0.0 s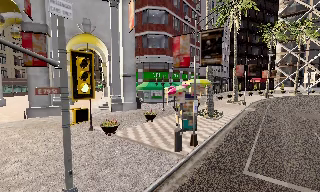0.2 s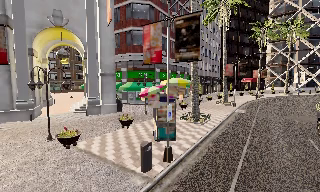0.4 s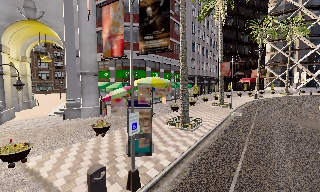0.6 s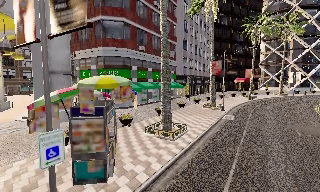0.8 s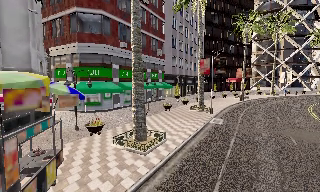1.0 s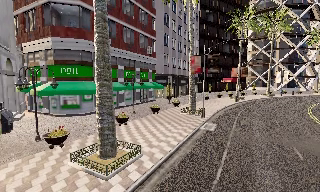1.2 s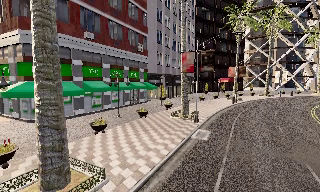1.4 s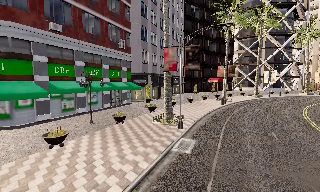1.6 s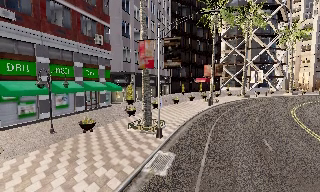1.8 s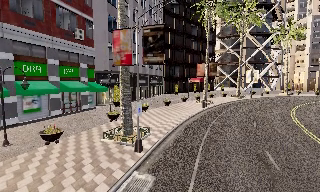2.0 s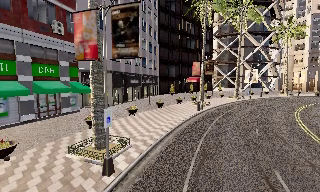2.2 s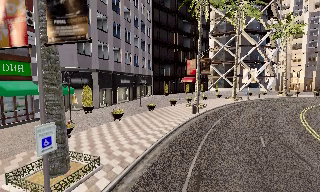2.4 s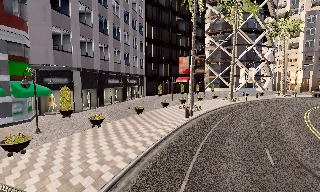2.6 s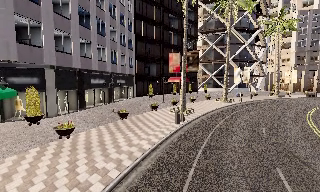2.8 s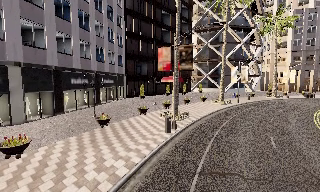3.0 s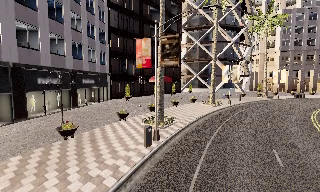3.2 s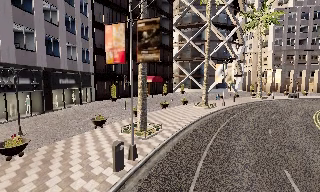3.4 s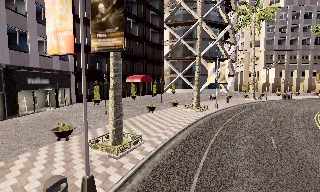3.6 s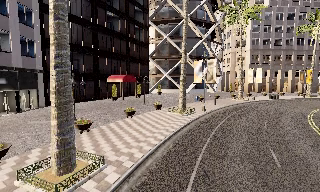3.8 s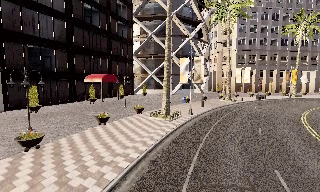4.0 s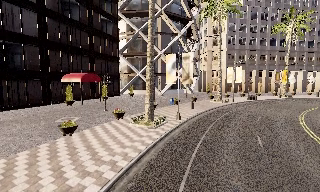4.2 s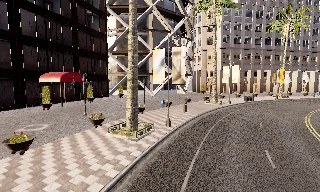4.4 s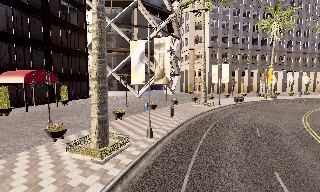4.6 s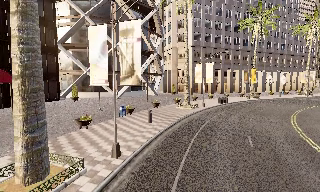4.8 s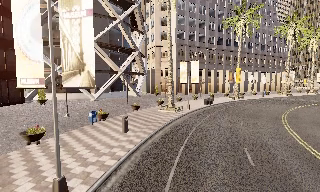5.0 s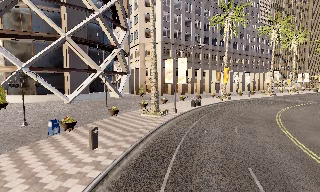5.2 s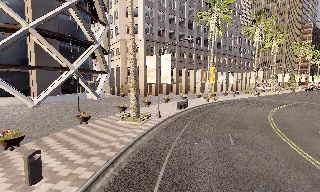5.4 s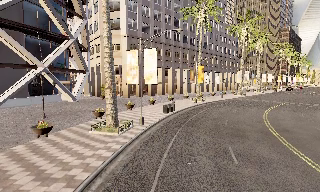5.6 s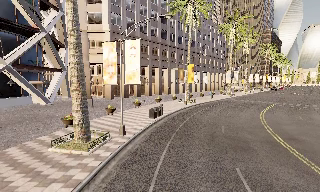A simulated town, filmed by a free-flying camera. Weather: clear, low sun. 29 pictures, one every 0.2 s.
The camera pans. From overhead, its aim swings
clockwise.
The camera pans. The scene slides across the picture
to the left.
0.0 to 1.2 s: The camera travels forward and to its right, about 14 m, so what stands in front looms larger.
1.2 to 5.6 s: The camera swings to its right by about 75 degrees, and the scene slides to the left. It travels forward, about 55 m.
The film runs backward here.
